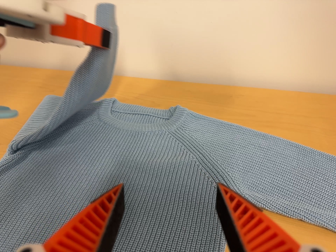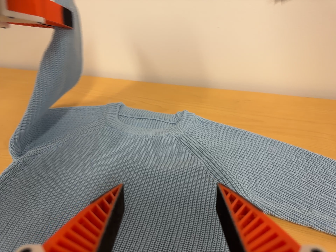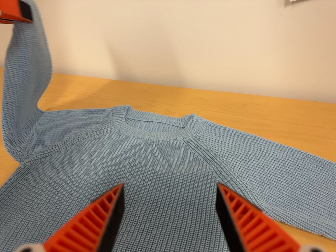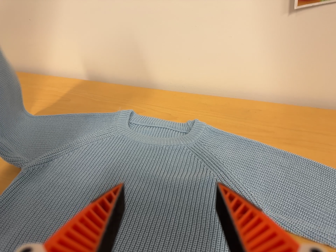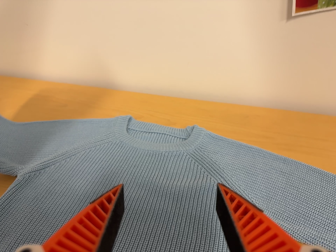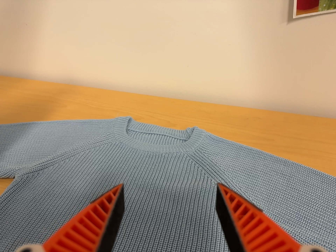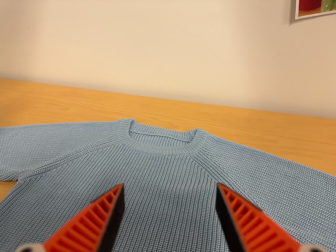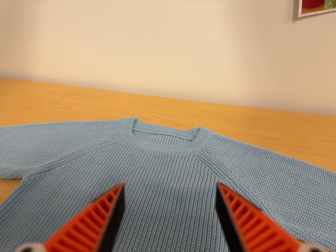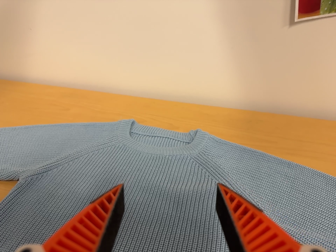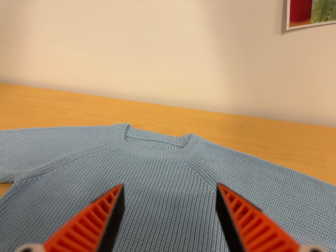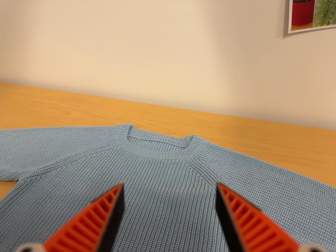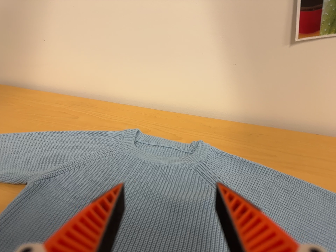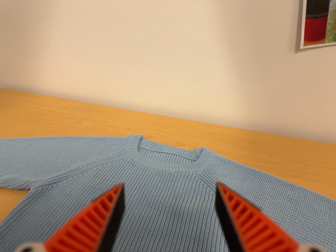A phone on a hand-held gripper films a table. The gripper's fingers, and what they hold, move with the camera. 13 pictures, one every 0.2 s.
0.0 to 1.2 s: The camera travels to its left, about 5 cm, so close, fixed things drift to the right.
1.2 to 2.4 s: The camera shifts only a little, or ends up much as it began.
The film runs backward here.
